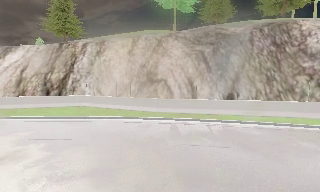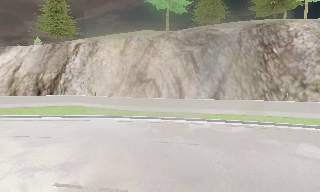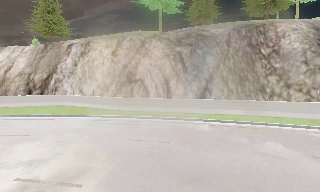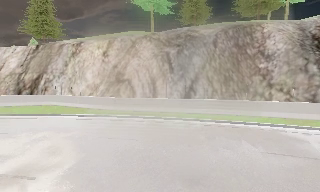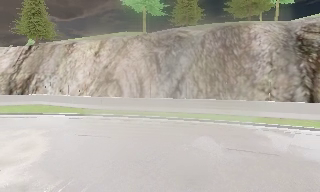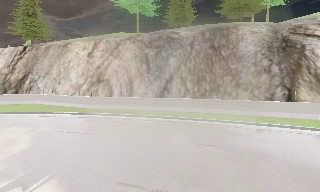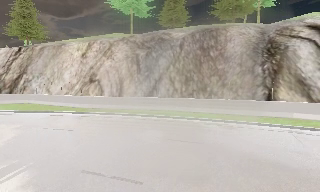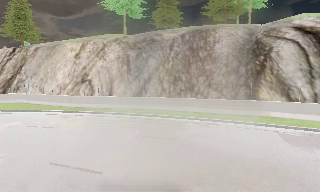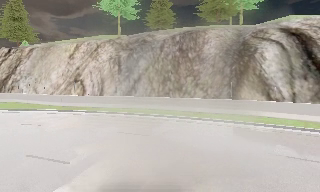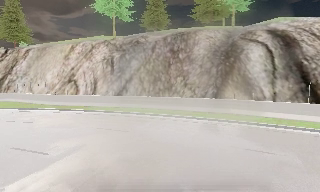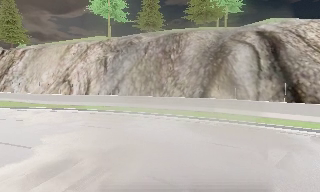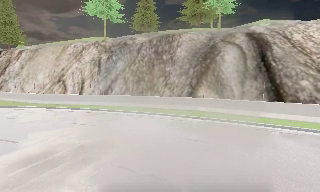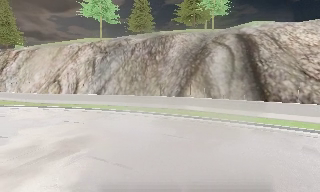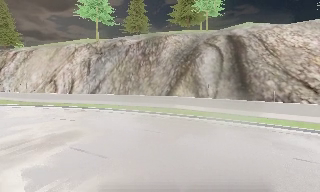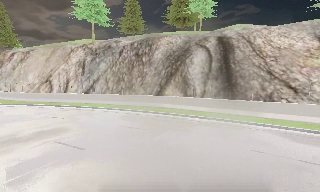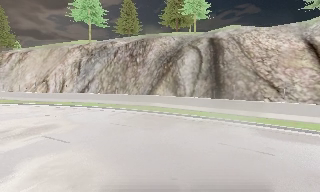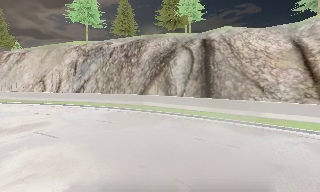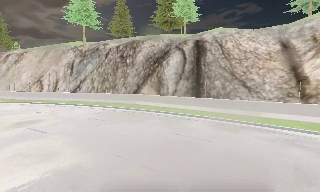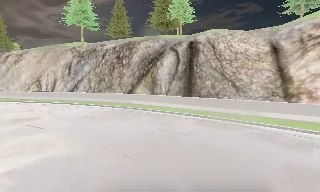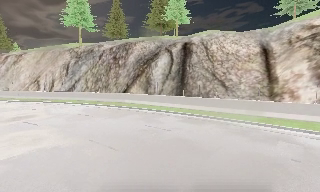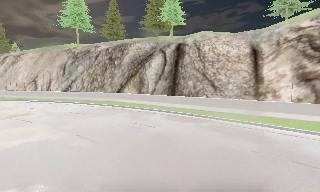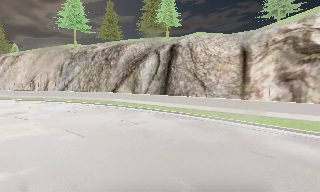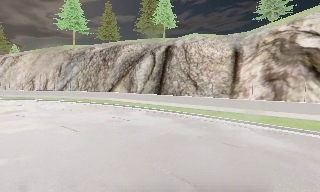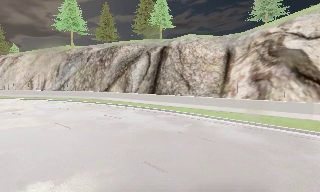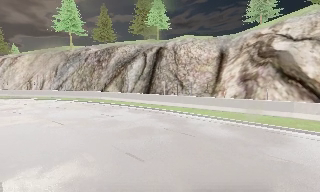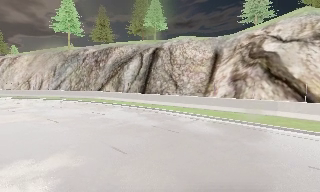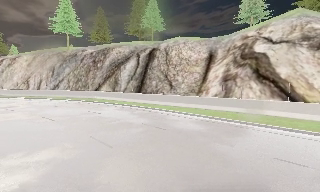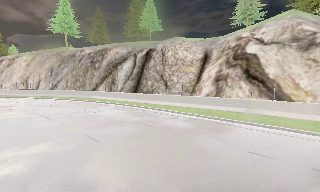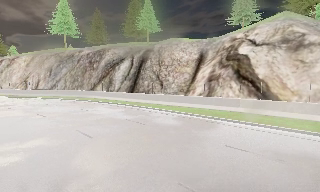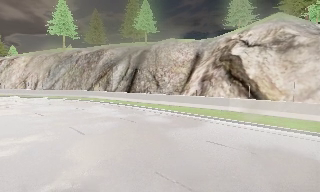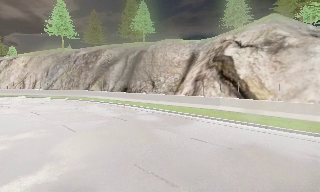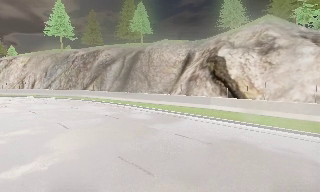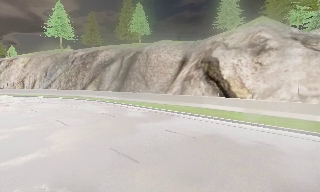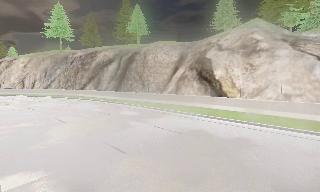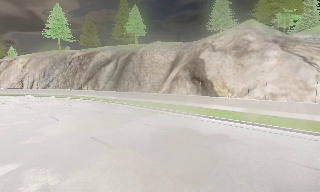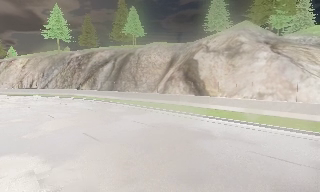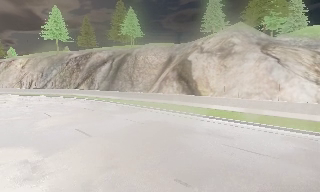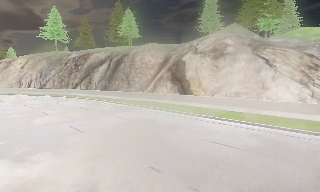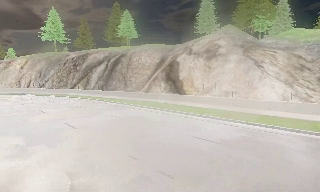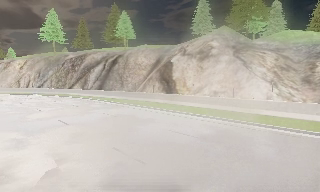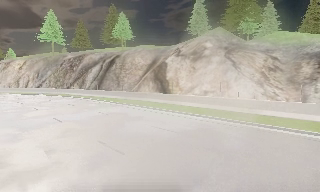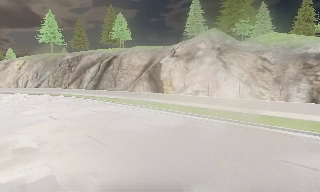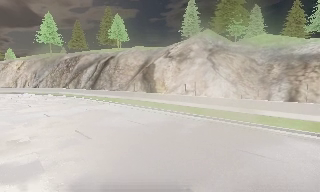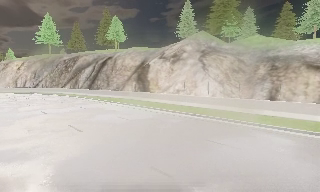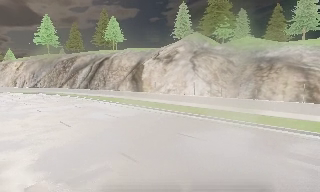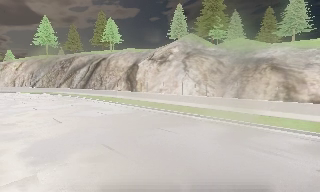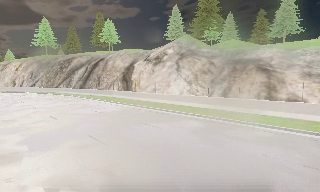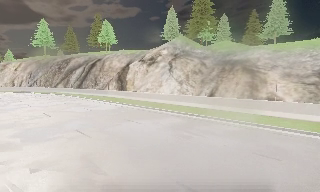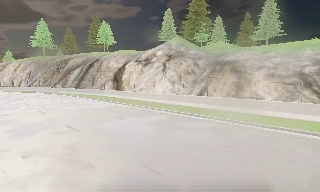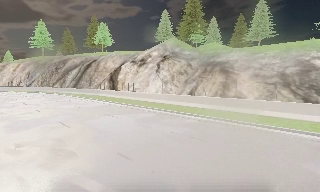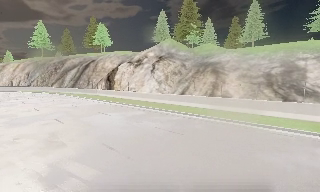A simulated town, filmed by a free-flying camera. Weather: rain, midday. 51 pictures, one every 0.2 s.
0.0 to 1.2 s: The camera travels to its right, about 8 m, so close, fixed things drift to the left.
1.2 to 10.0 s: The camera travels to its right and backward, about 50 m, so close, fixed things drift to the left.
The film runs forward here.
